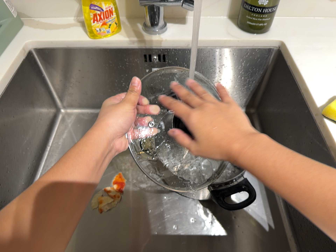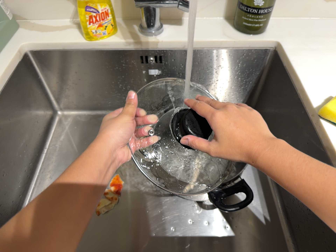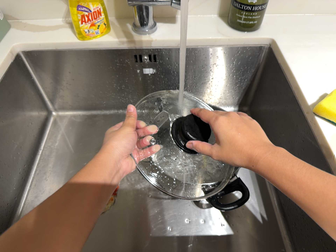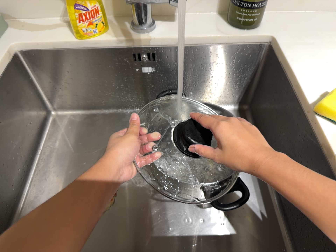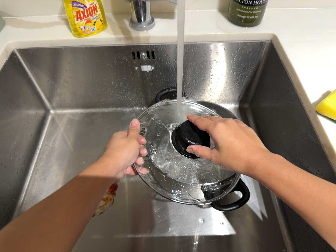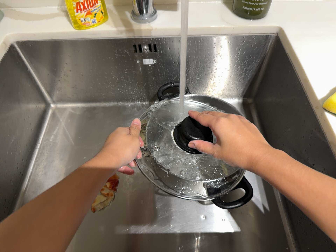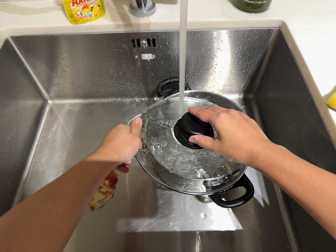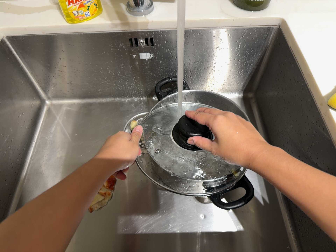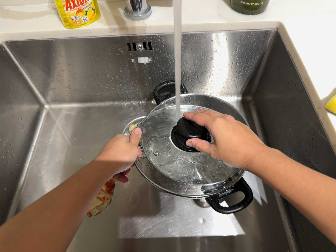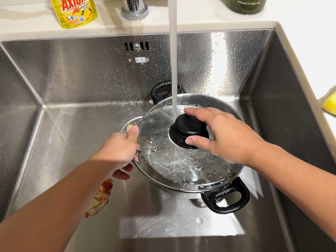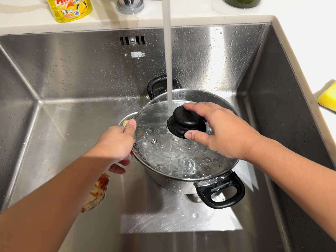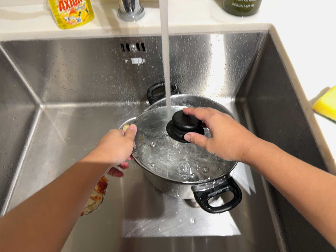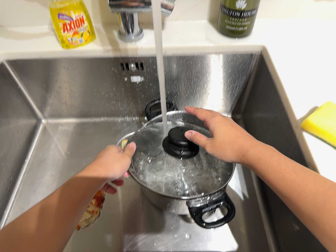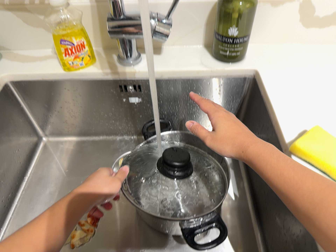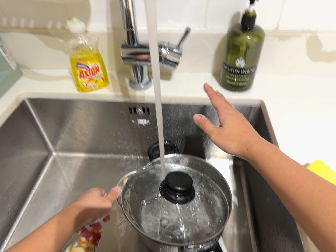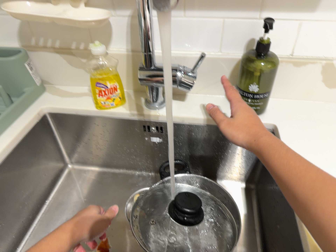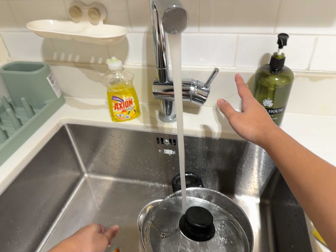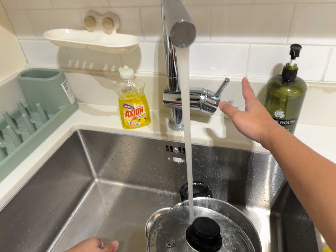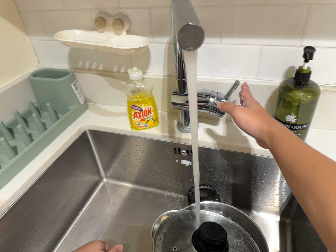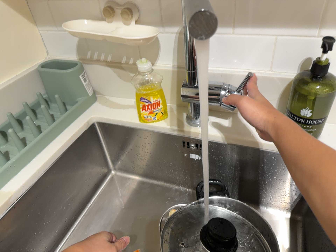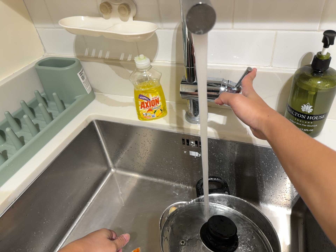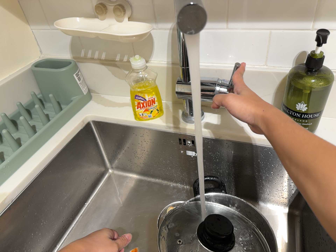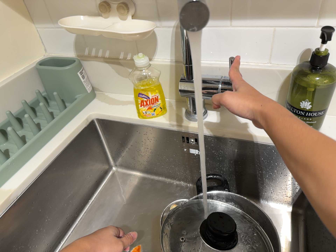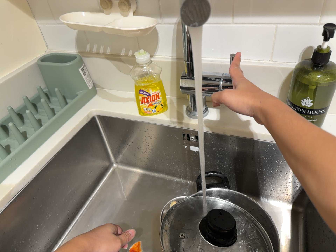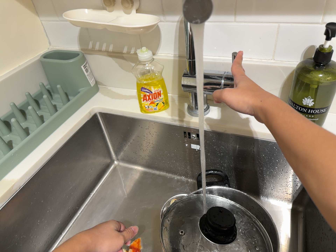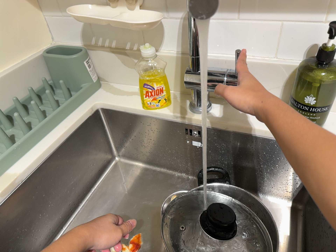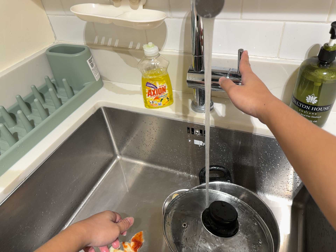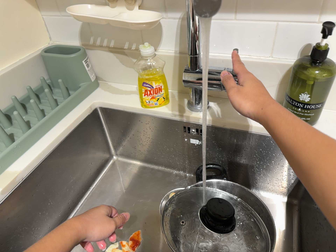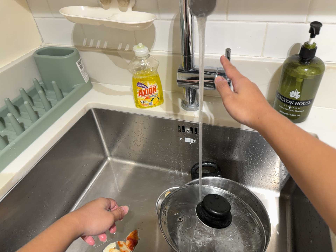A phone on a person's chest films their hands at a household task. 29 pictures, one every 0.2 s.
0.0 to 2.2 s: The camera shifts only a little, or ends up much as it began.
2.2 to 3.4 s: The camera swings to its left by about 15 degrees, and the scene slides to the right. It travels backward, to its right and toward the top of its view, about 10 cm, so what stands in front gets smaller. Its aim tips toward the top of its view by about 20 degrees, and the scene shifts downward. It rolls about its line of sight by about 10 degrees, and the scene rotates clockwise.
3.4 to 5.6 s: The camera shifts only a little, or ends up much as it began.
The film runs forward here.
